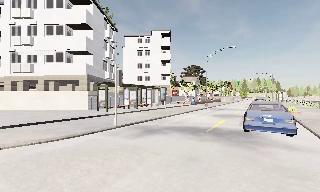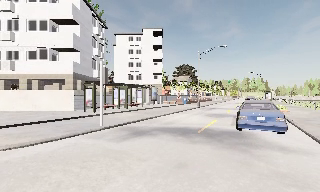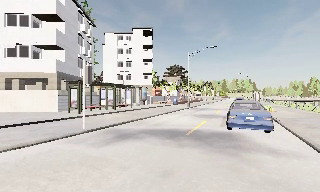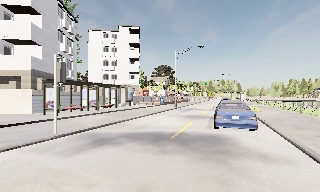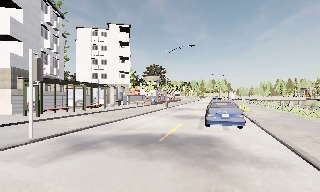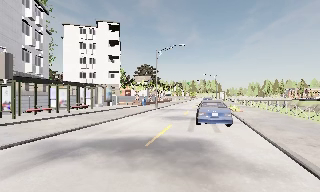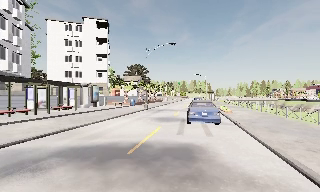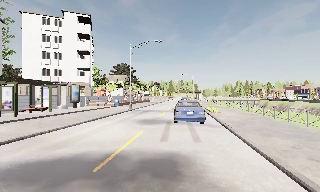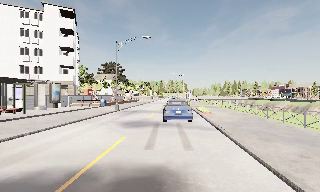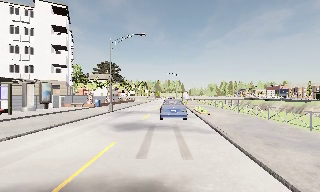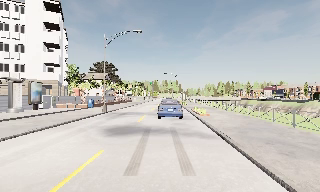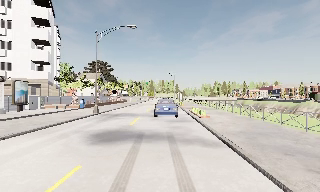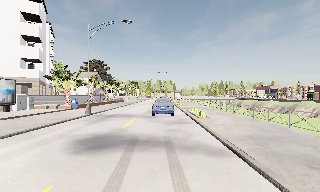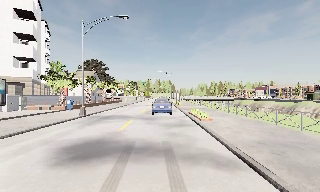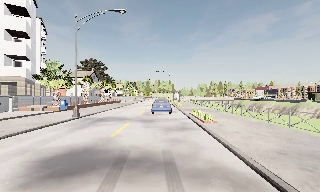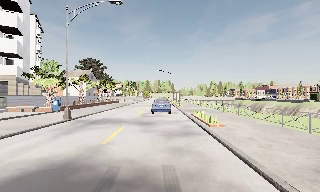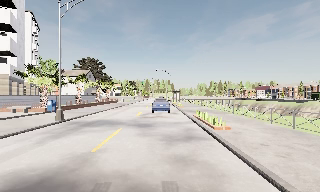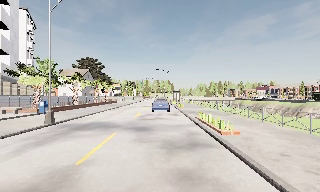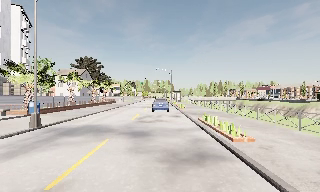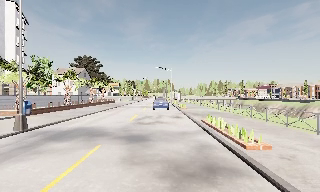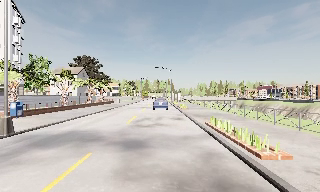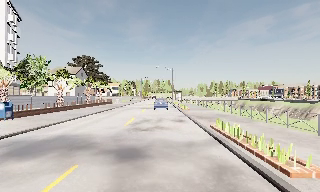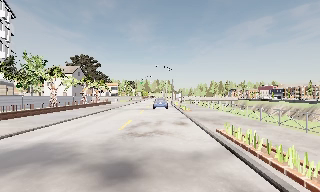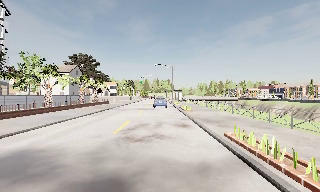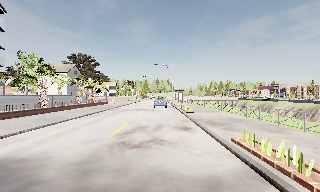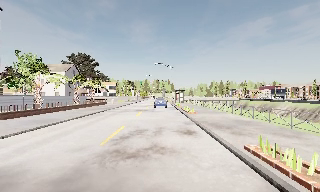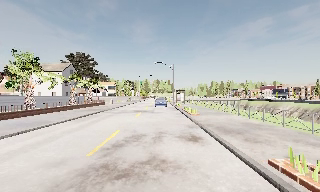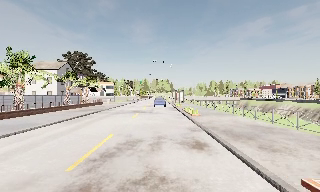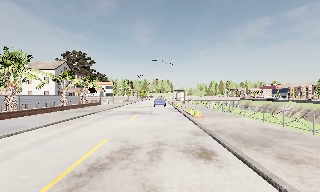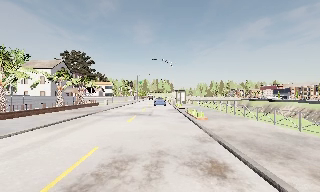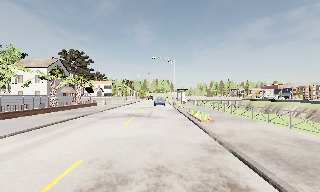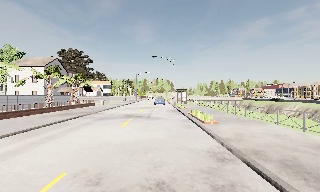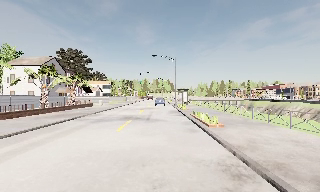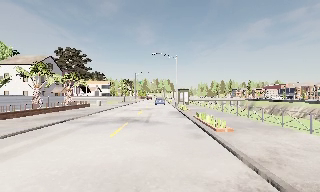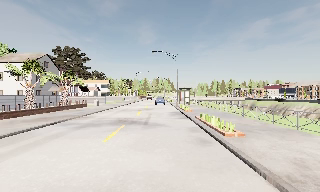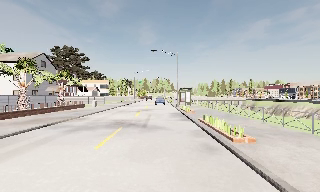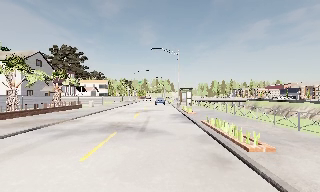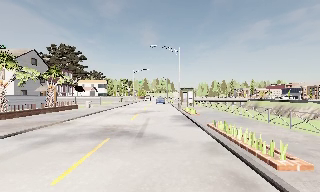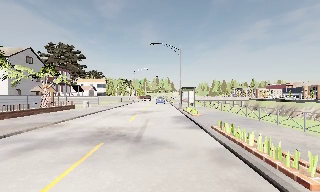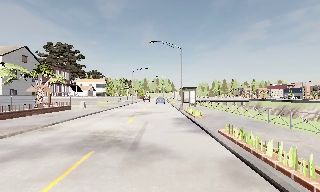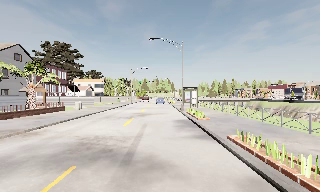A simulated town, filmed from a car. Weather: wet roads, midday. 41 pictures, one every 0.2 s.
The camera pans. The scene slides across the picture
to the left.
The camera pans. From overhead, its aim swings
clockwise.
0.0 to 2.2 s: The camera pans to its right, which is clockwise from overhead, by about 30 degrees. It travels forward, about 8 m. It gains speed.
2.2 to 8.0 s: The camera travels forward, about 25 m, so what stands in front looms larger.
The film runs forward here.
